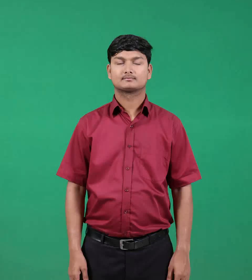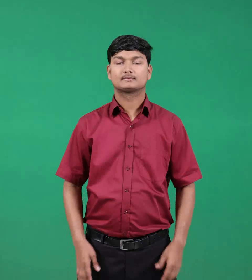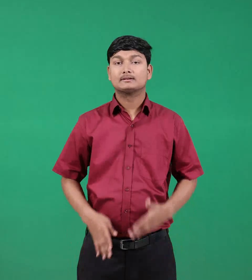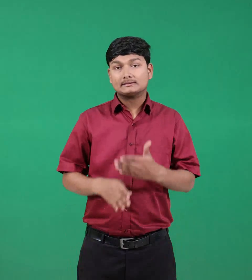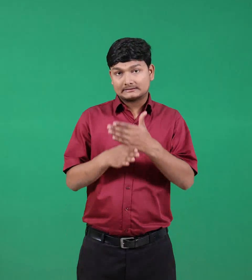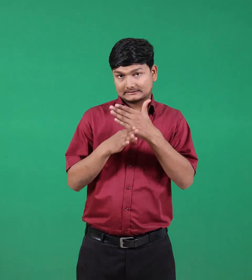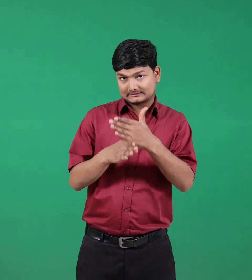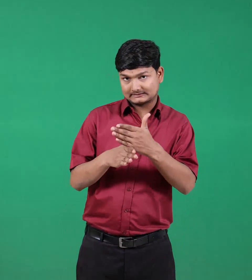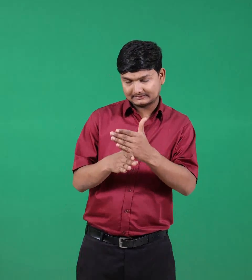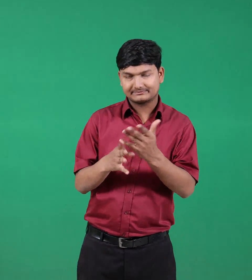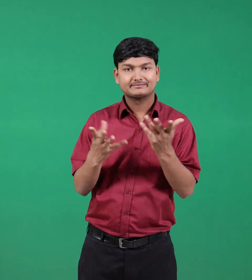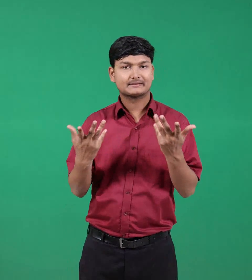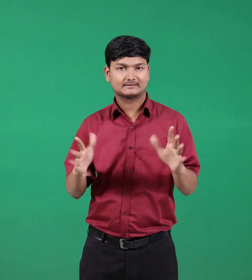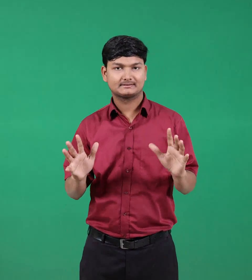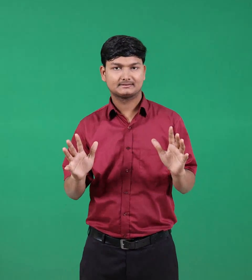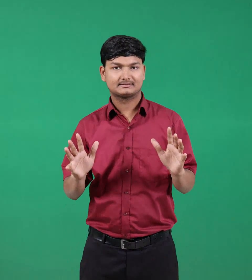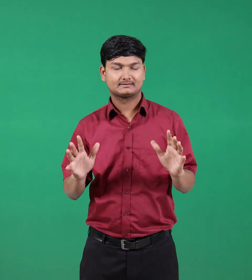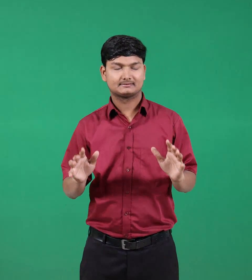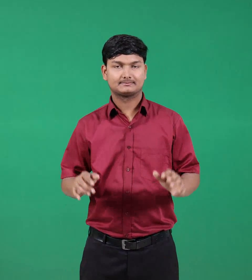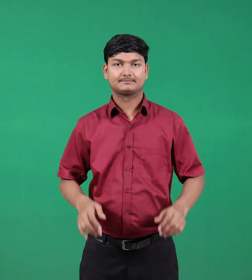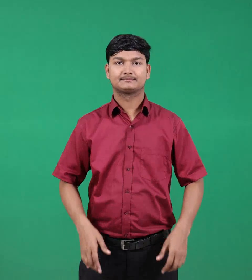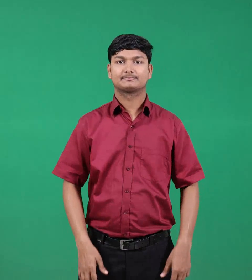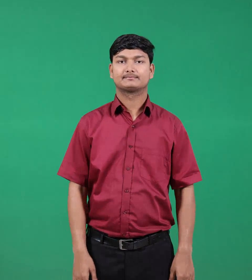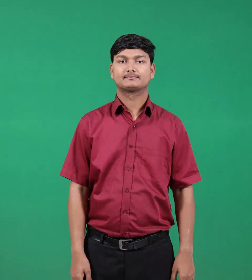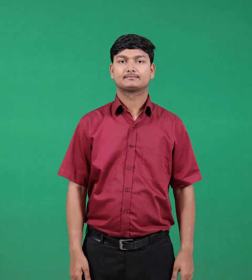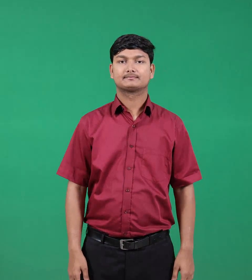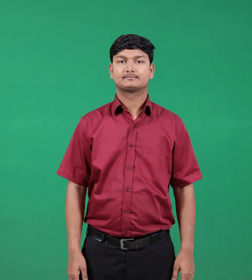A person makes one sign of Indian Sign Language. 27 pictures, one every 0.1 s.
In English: shared
